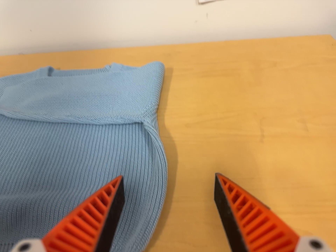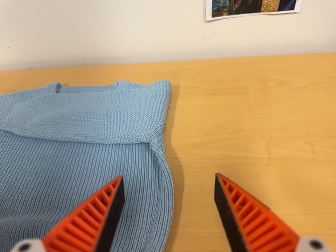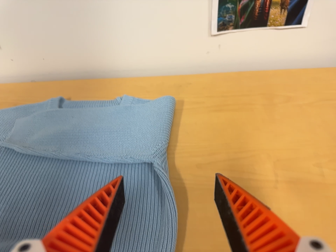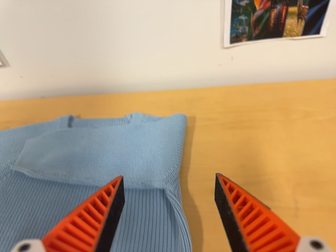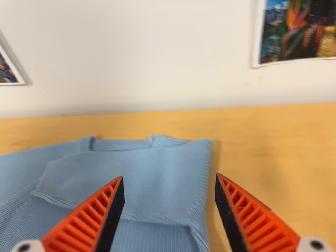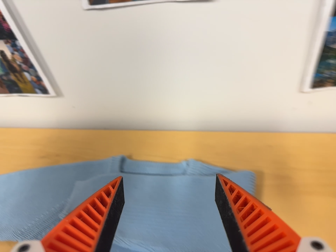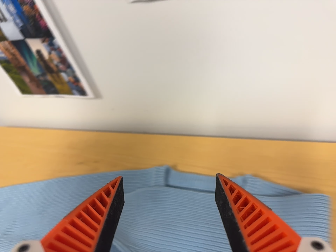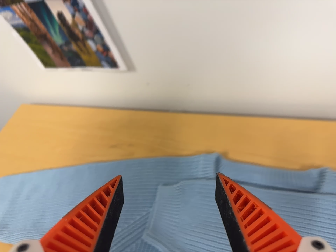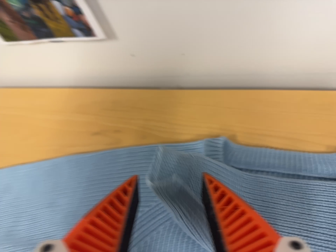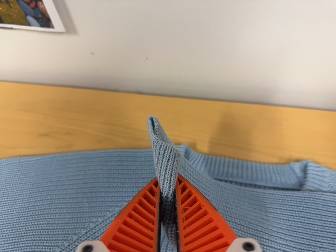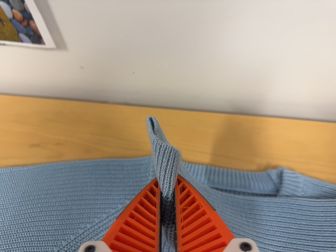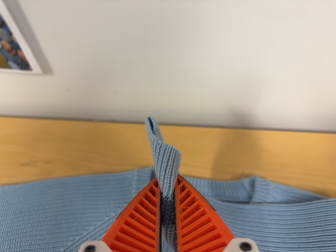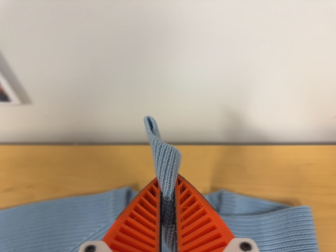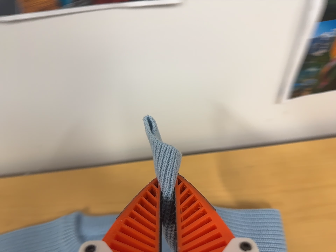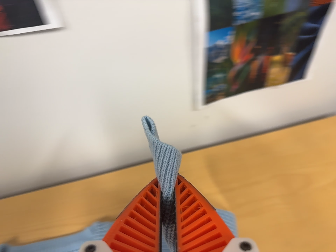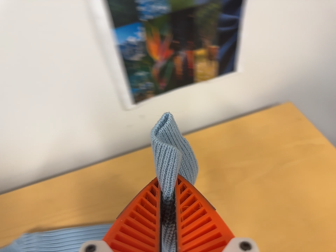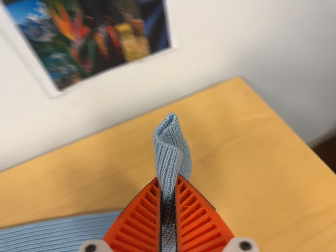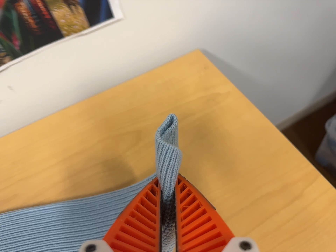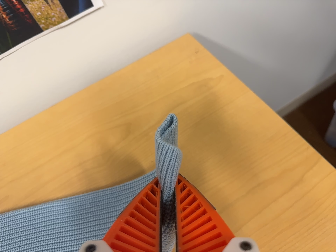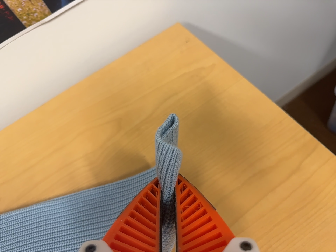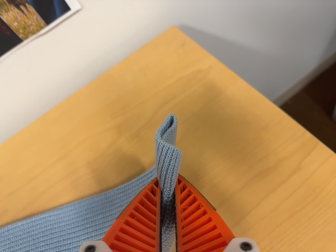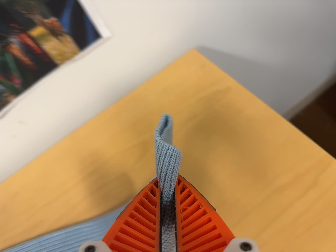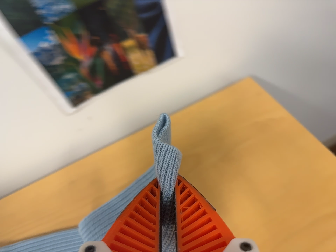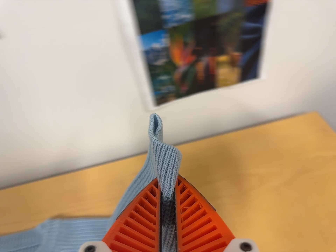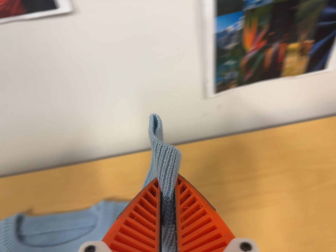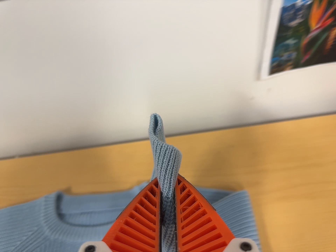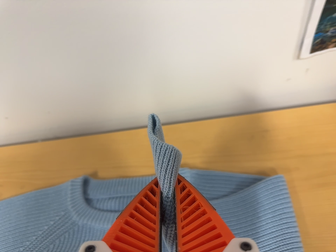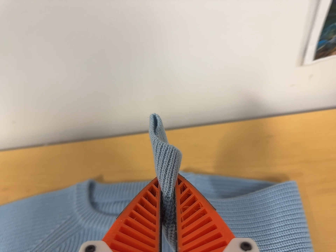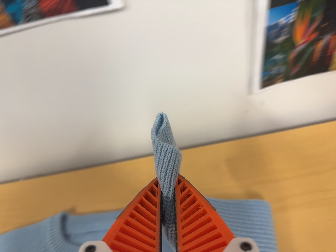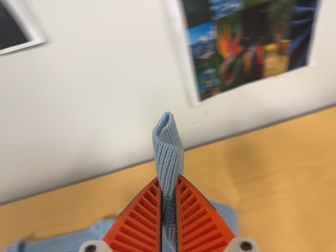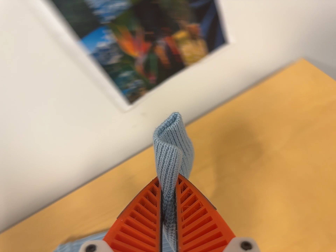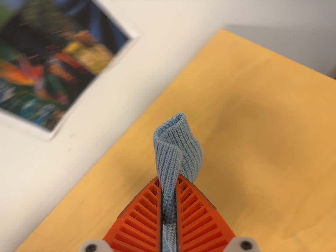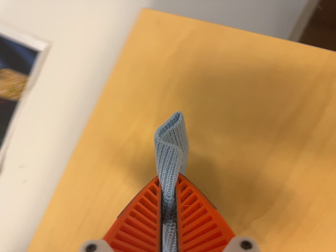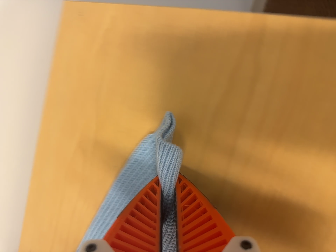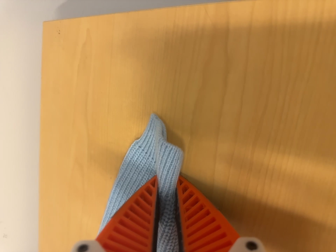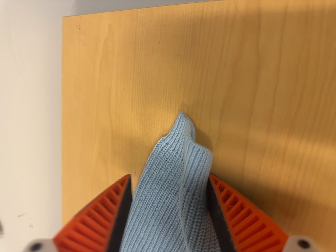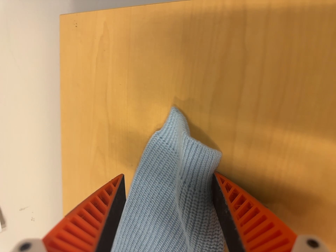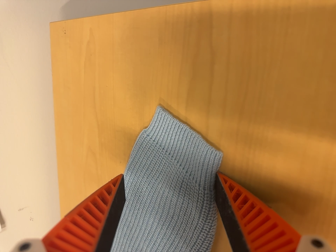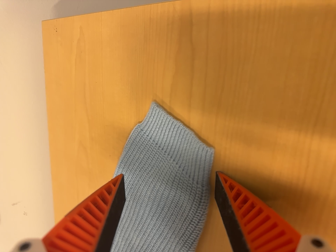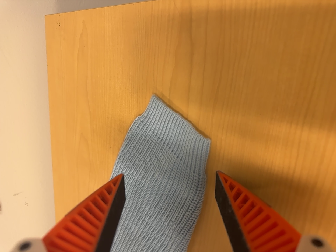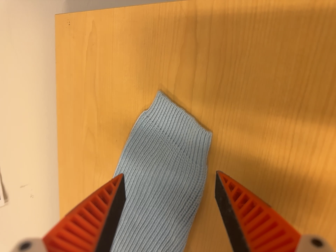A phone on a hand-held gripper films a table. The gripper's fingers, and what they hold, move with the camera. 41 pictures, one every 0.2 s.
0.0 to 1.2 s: The camera pans to its left by about 20 degrees. It travels toward the top of its view, forward and to its left, about 28 cm, so close, fixed things drift downward.
1.2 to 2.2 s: The camera swings to its right by about 10 degrees, and the scene slides to the left. It travels forward, about 14 cm, so what stands in front looms larger.
2.2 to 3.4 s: The camera swings to its right by about 20 degrees, and the scene slides to the left. It travels to its right, about 40 cm, so close, fixed things drift to the left. It rolls about its line of sight by about 30 degrees, and the scene rotates counterclockwise.
3.4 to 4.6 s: The scene slides to the right, as the camera pans about 10 degrees to its left. It travels to its left and backward, about 14 cm, so close, fixed things drift to the right. It rolls about its line of sight by about 10 degrees, and the scene rotates clockwise.
4.6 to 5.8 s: The camera travels to its left, about 6 cm, so close, fixed things drift to the right.
5.8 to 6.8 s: The camera travels to its right, about 40 cm, so close, fixed things drift to the left. Its aim tips toward the bottom of its view by about 10 degrees. It rolls about its line of sight by about 65 degrees, and the scene rotates counterclockwise.
6.8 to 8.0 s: The camera travels backward, about 7 cm, so what stands in front gets smaller.
The film runs backward here.
